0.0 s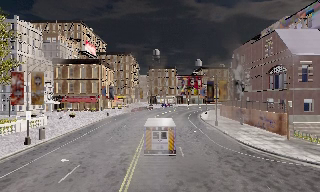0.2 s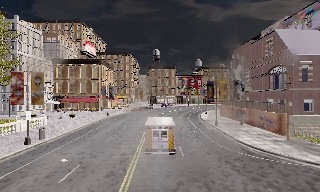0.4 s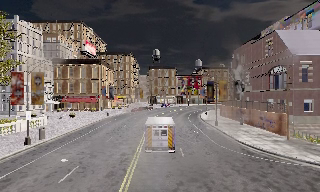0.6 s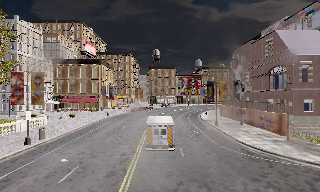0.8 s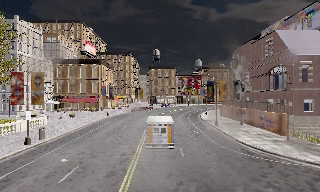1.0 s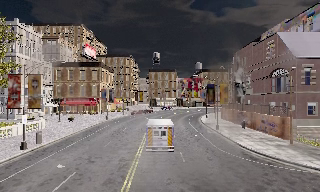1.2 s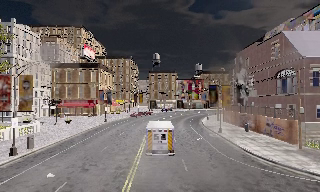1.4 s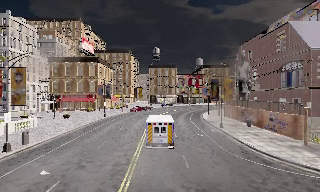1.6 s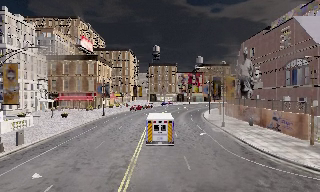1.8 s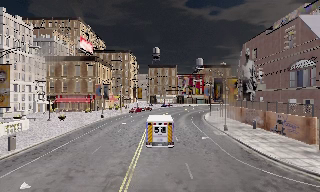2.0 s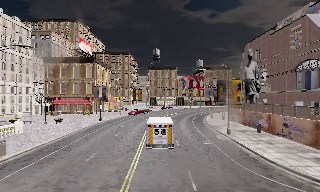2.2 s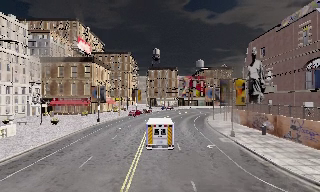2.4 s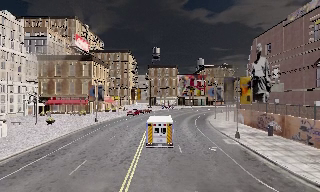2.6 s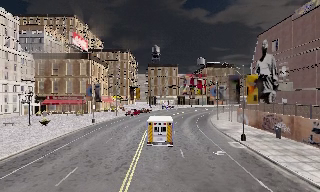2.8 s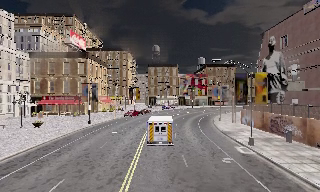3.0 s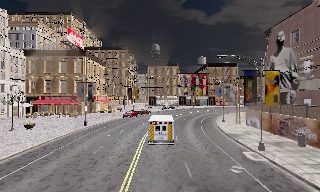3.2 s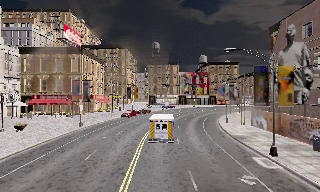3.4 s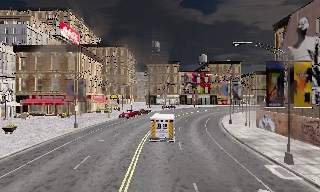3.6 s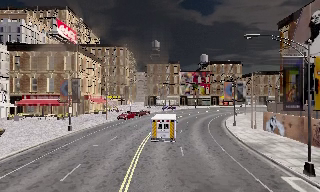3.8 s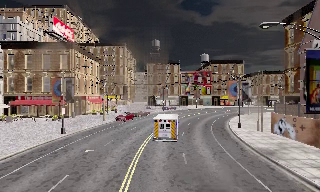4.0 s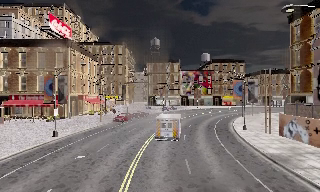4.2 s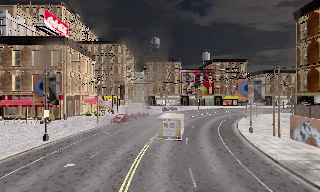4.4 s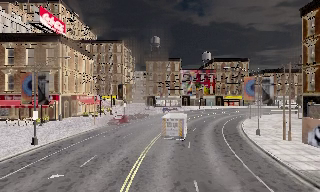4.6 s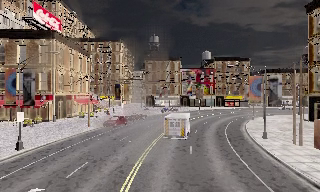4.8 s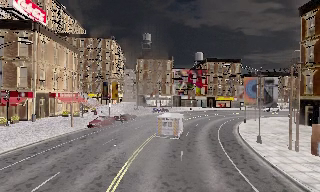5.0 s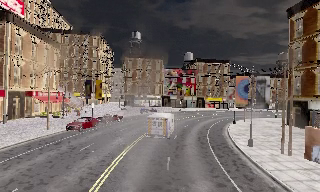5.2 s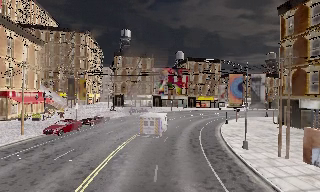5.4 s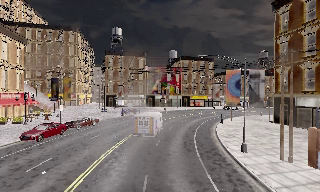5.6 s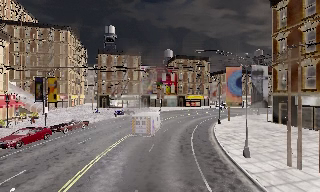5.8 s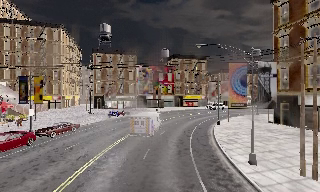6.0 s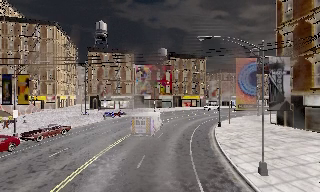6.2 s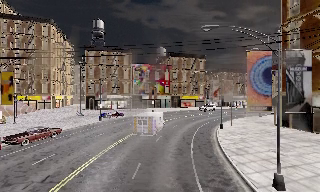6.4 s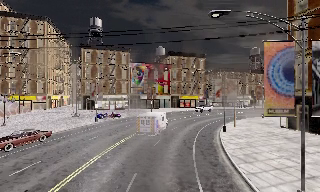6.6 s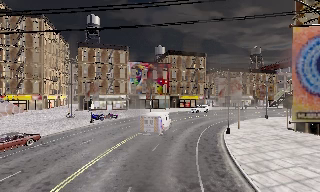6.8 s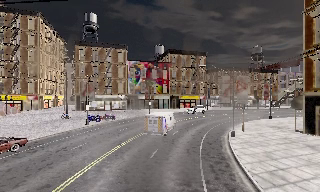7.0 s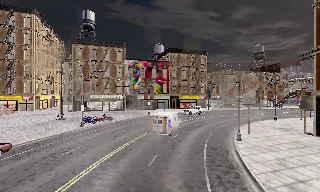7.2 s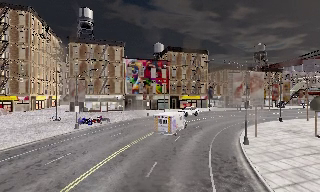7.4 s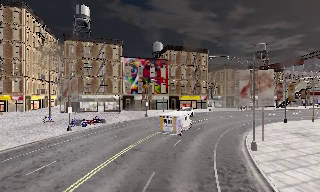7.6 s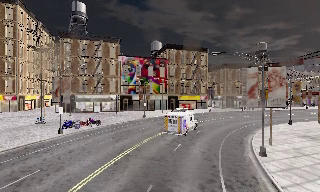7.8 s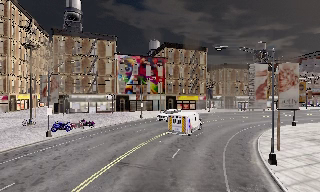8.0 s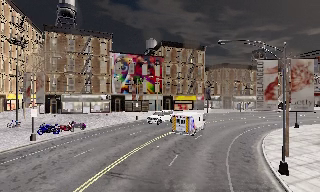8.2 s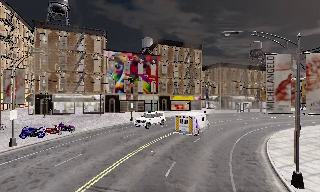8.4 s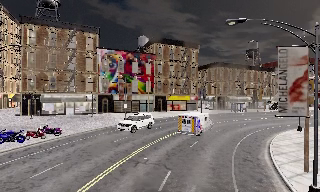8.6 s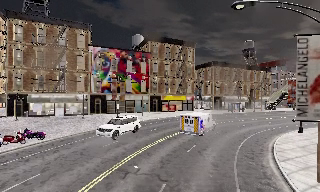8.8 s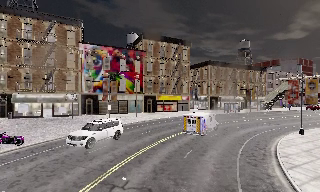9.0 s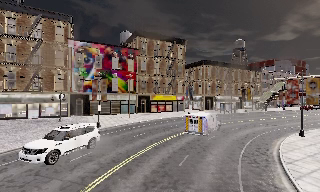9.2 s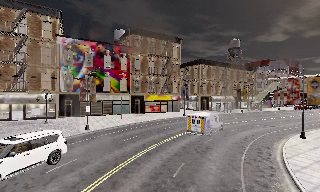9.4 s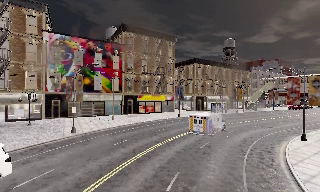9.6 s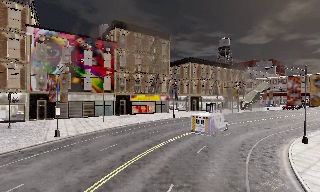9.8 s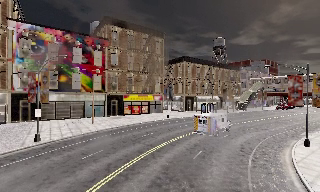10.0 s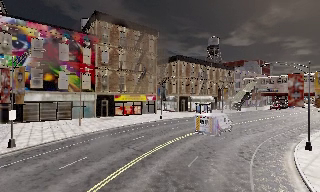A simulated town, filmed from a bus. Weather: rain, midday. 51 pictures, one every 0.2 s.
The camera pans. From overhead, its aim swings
clockwise.
The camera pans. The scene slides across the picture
to the left.
0.0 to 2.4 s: The camera travels forward, about 6 m, so what stands in front looms larger. It gains speed.
2.4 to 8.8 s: The scene slides to the left, as the camera pans about 25 degrees to its right. It travels forward, about 45 m, so what stands in front looms larger.
8.8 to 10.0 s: The scene slides to the left, as the camera pans about 10 degrees to its right. It travels forward, about 8 m, so what stands in front looms larger.
The film runs forward here.
